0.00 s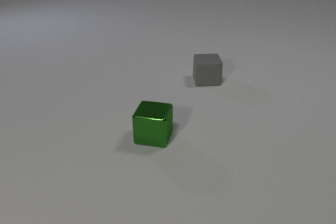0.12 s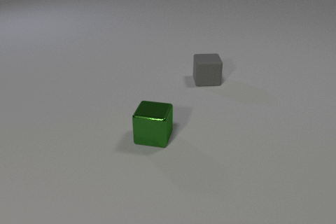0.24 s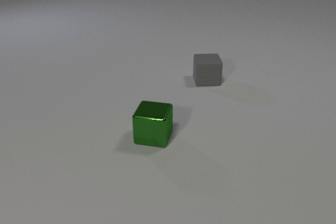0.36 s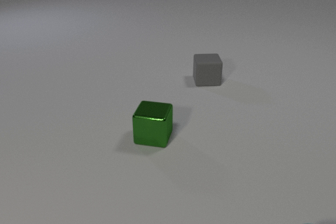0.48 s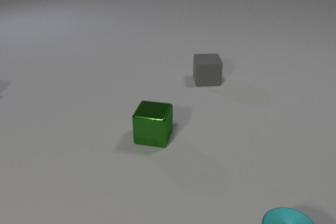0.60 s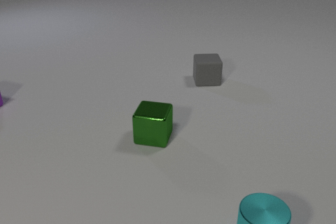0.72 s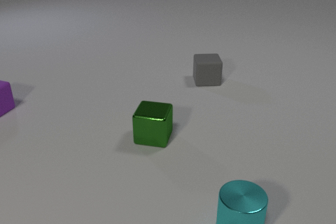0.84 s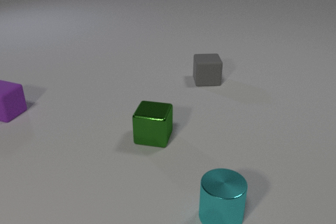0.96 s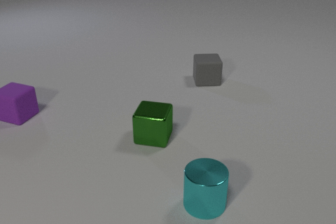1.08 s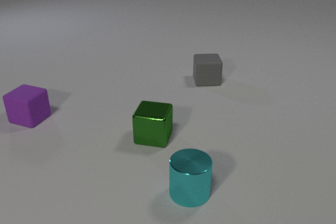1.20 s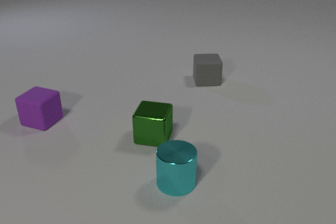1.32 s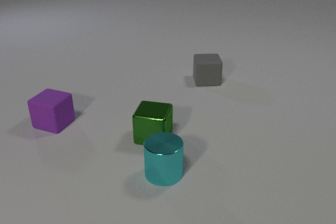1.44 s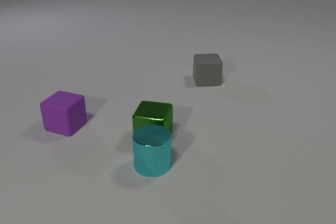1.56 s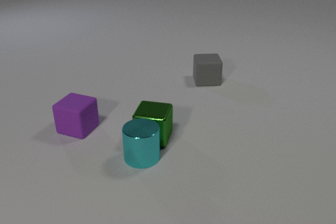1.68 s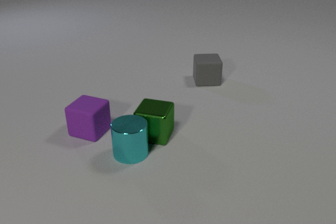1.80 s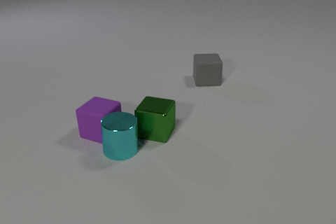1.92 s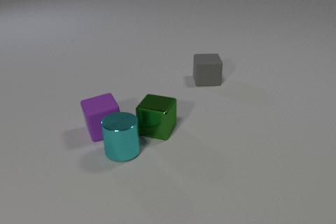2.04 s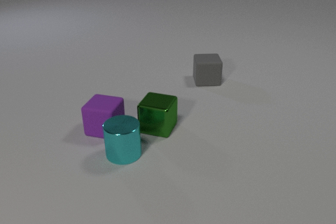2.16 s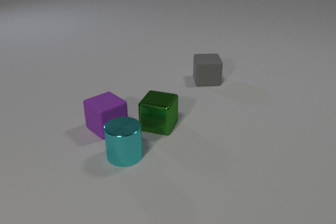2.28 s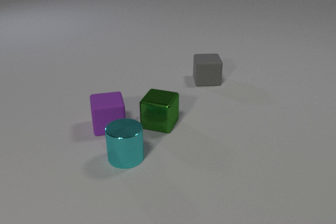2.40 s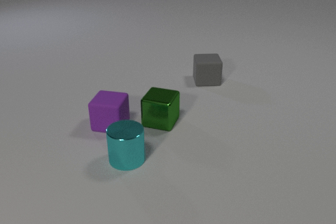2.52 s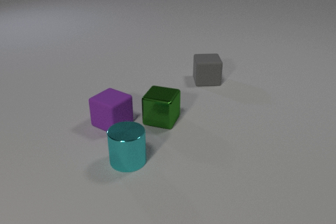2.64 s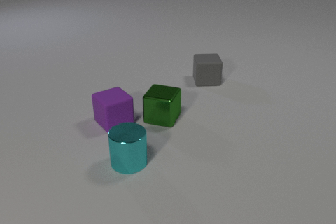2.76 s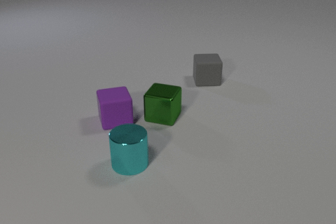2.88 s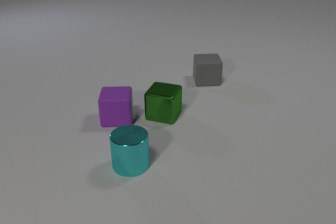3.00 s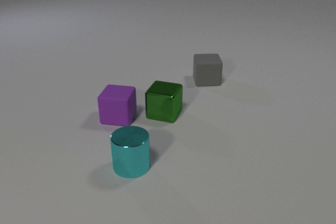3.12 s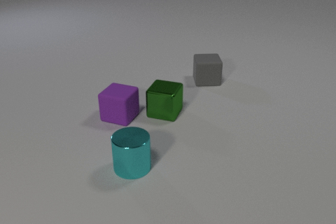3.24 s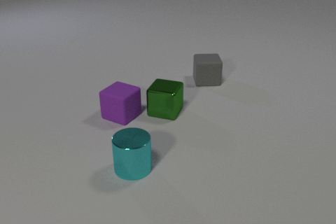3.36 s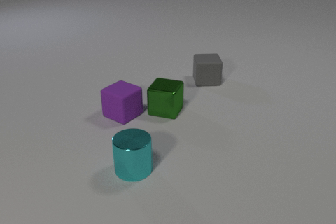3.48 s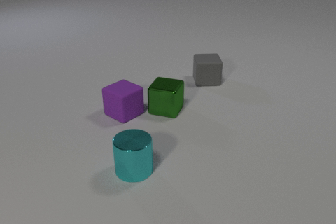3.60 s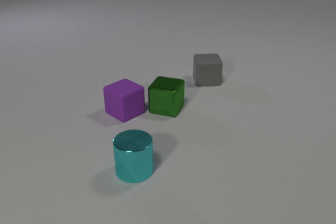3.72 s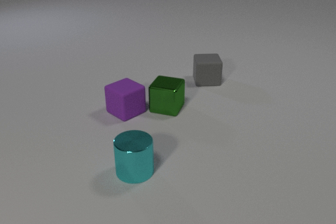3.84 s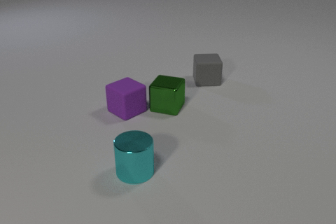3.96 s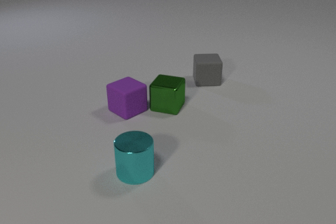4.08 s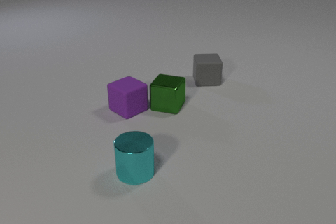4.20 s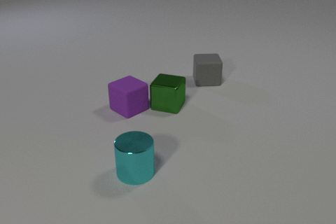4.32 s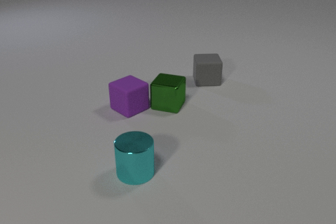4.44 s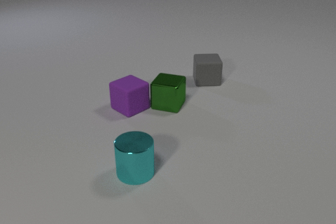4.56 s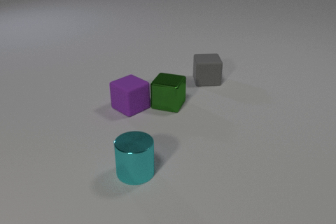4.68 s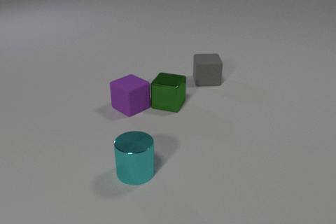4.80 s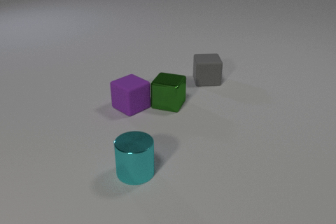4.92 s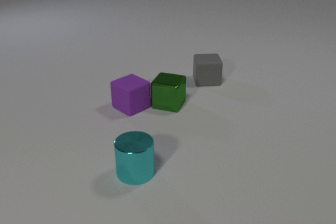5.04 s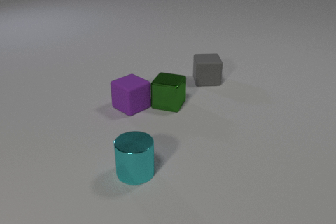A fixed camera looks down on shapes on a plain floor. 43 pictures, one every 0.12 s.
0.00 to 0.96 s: The purple rubber cube comes in at the left edge, slides to the right and toward the camera. The cyan metal cylinder comes in at the bottom edge, slides to the left and away from the camera.
0.96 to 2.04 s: The purple rubber cube slides to the right and toward the camera. The cyan metal cylinder slides to the left and away from the camera. The green metal cube slides away from the camera. The cyan metal cylinder and the green metal cube collide. The purple rubber cube and the cyan metal cylinder collide.
2.04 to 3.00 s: The purple rubber cube slides away from the camera and to the right. The cyan metal cylinder slides toward the camera. The green metal cube slides away from the camera.
3.00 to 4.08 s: The purple rubber cube slides away from the camera and to the right. The cyan metal cylinder slides toward the camera. The green metal cube slides away from the camera.
4.08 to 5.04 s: The purple rubber cube and the green metal cube collide.
How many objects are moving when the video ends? 0.
What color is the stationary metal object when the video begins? green.
What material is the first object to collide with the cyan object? metal.
